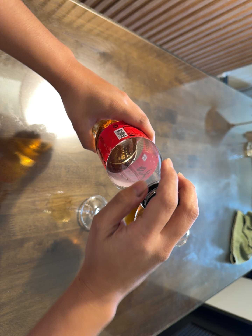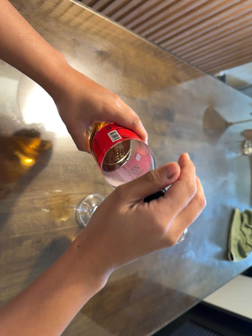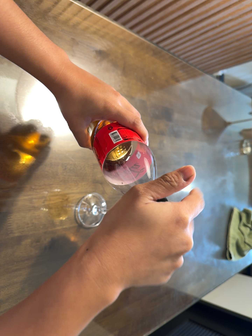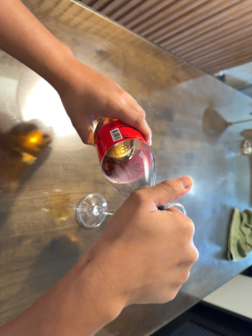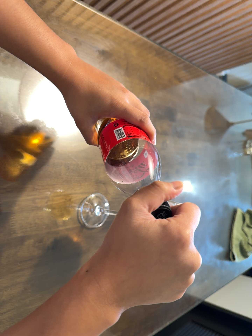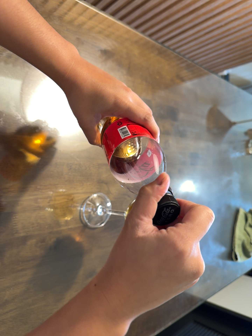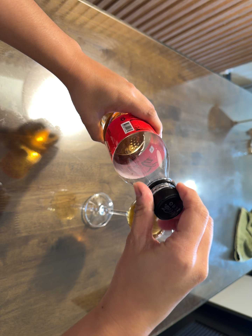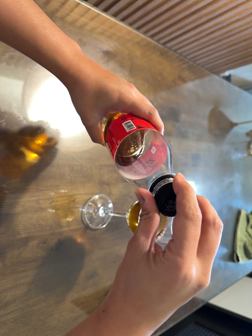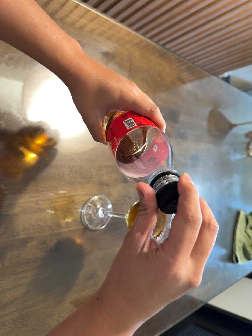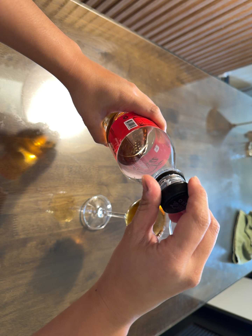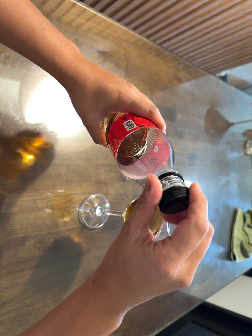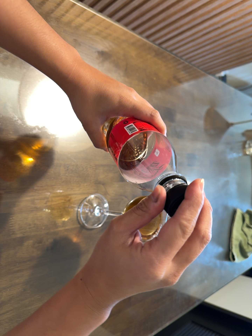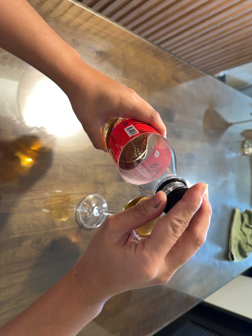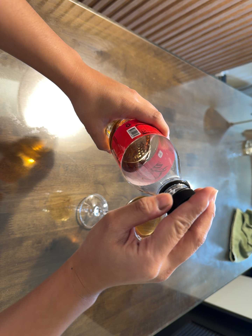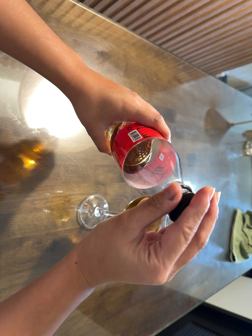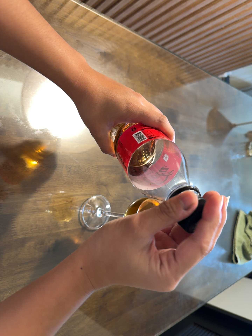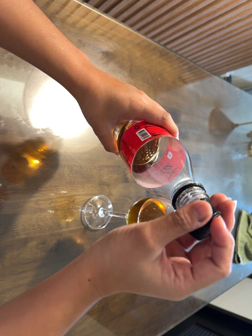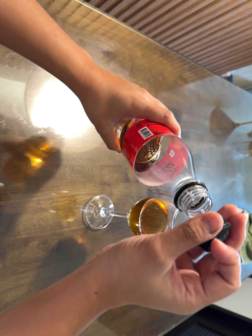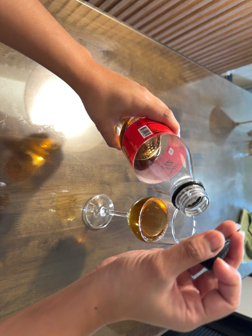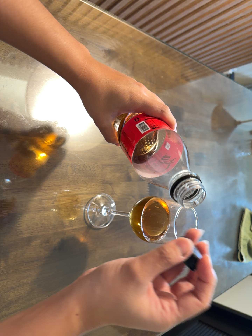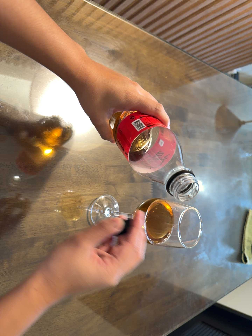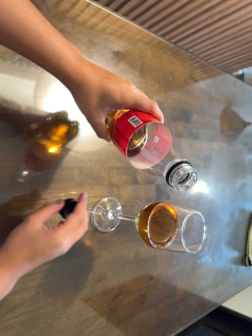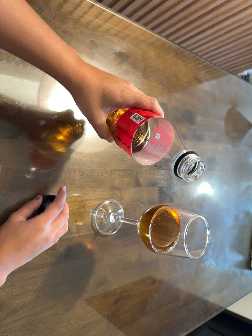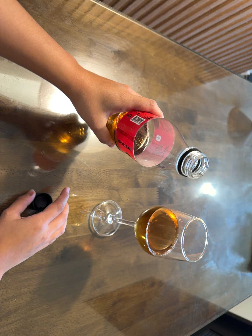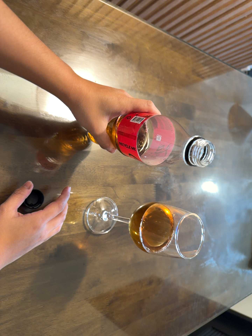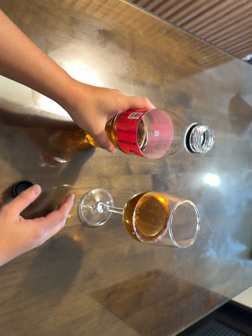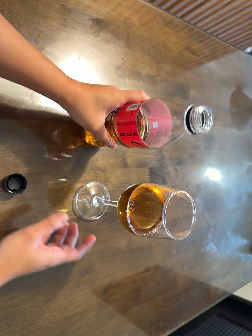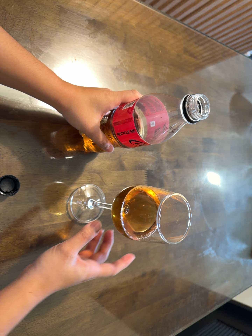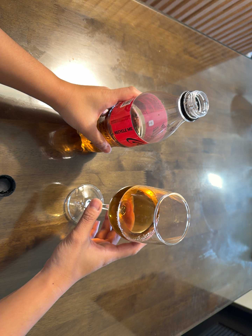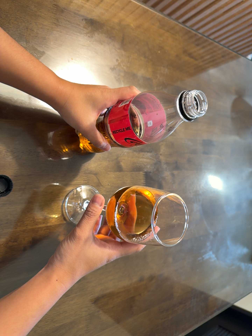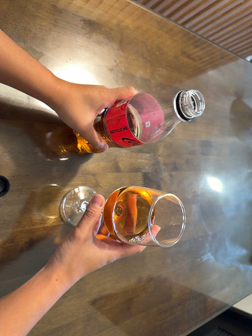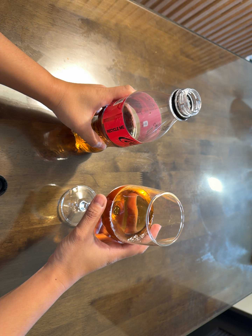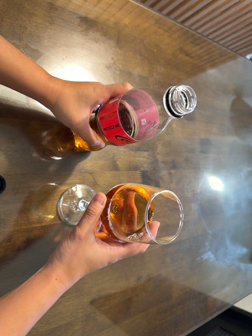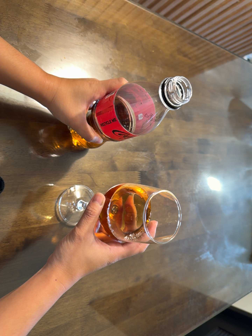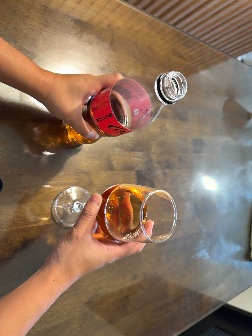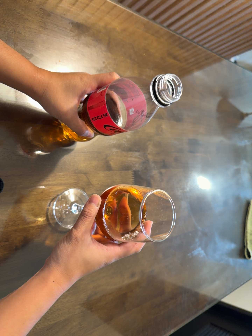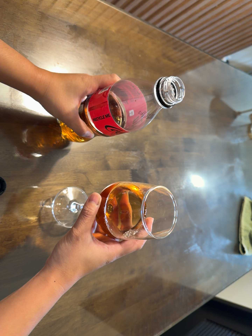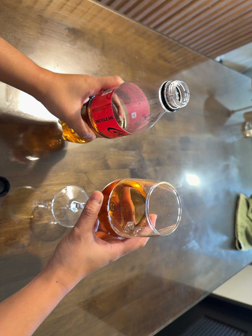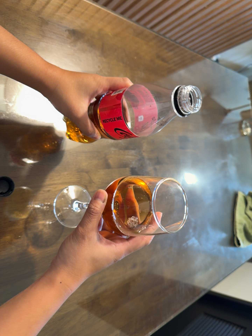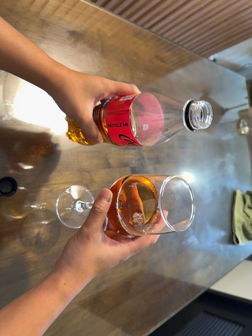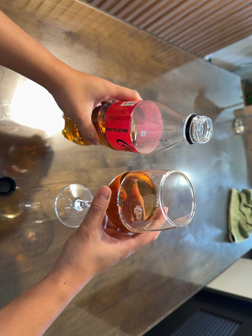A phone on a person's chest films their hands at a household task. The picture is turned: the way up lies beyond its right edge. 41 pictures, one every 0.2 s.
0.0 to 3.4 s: The camera keeps its place and its aim.
3.4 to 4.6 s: The camera shifts only a little, or ends up much as it began.
4.6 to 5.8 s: The camera travels to its right and forward, about 8 cm, so close, fixed things drift to the left.
5.8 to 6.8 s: The camera keeps its place and its aim.
6.8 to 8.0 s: The camera travels backward, about 6 cm, so what stands in front gets smaller.
The film runs backward here.
